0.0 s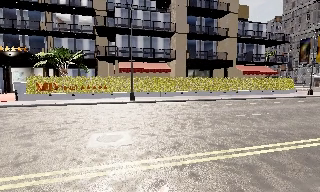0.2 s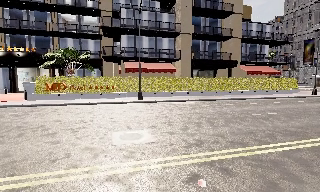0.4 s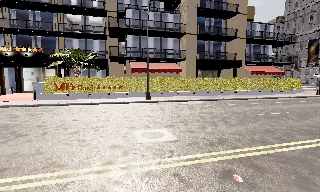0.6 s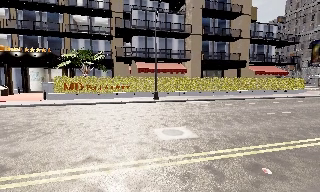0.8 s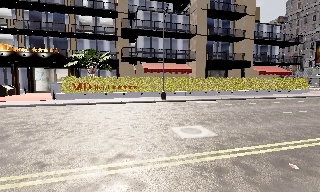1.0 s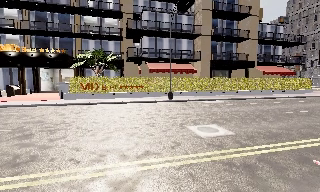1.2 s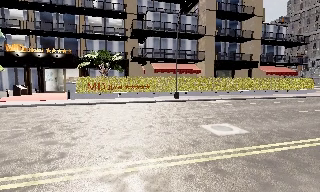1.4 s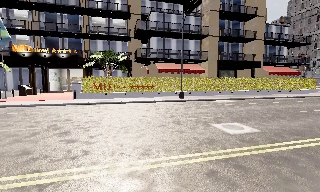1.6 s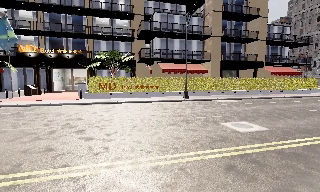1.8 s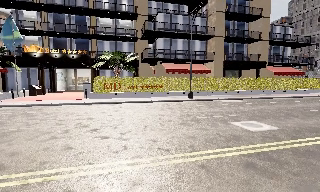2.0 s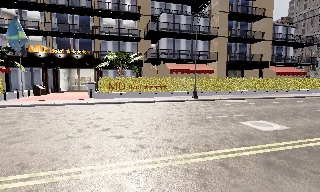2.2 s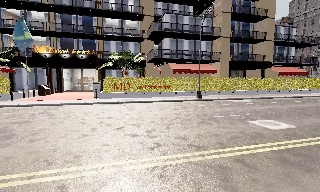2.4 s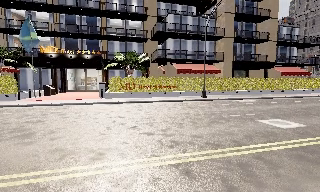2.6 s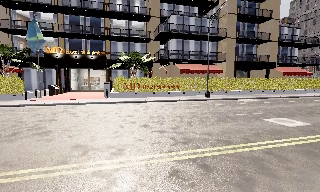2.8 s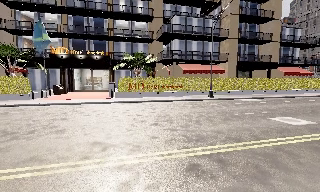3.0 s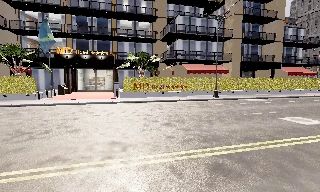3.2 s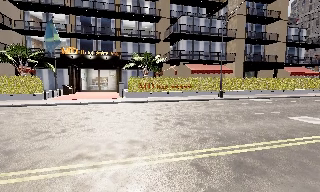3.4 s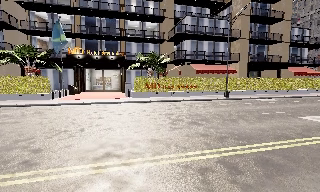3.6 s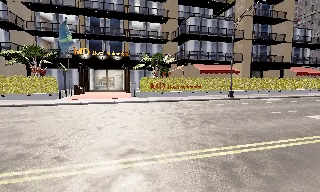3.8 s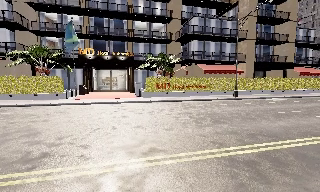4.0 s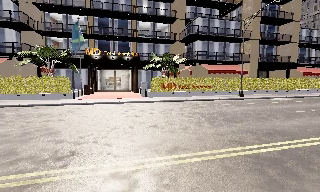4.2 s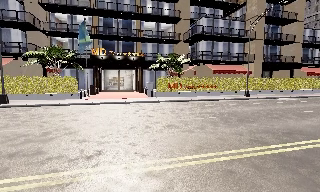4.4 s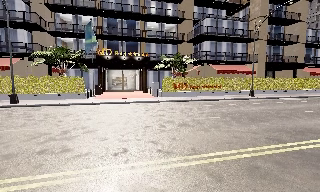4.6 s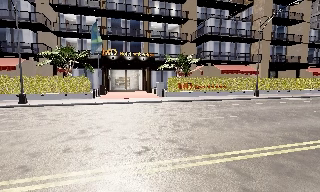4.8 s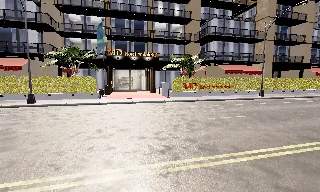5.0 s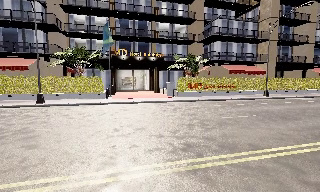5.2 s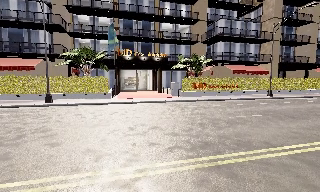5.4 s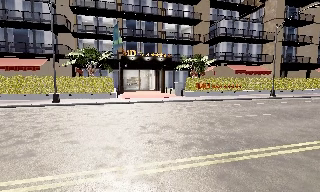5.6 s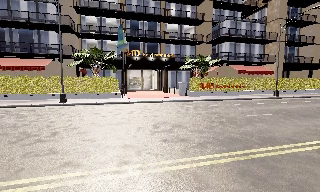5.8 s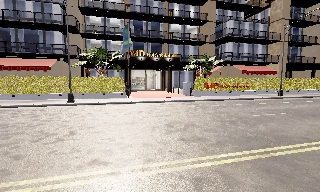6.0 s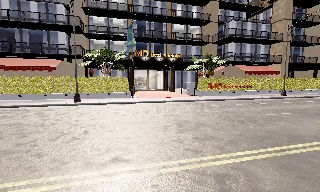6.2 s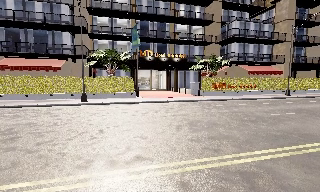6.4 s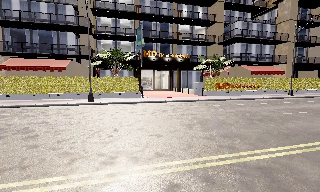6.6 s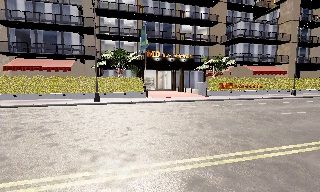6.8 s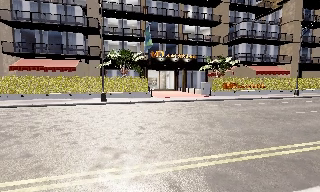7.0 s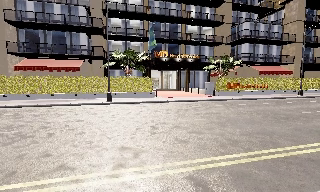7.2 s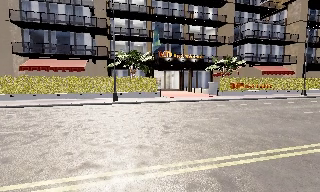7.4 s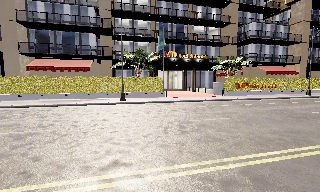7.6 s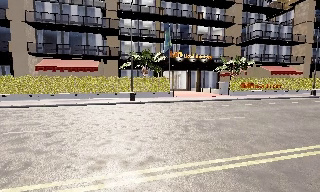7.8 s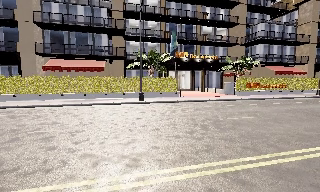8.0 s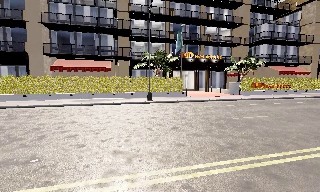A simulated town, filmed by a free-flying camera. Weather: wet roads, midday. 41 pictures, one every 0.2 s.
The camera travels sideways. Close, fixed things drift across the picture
to the right.
0.0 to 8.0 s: The camera travels to its left, about 20 m, so close, fixed things drift to the right.
The film runs backward here.
